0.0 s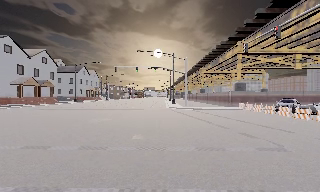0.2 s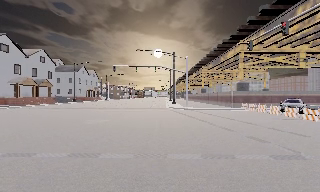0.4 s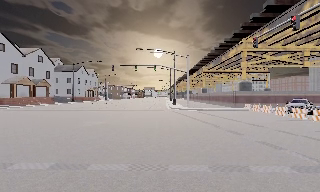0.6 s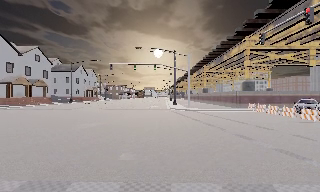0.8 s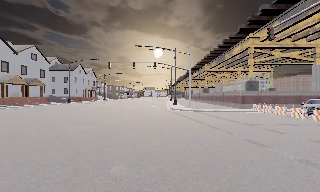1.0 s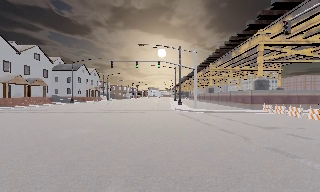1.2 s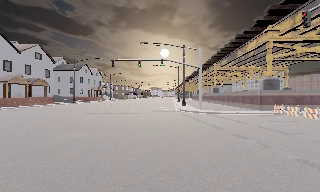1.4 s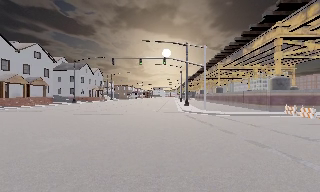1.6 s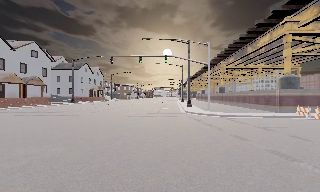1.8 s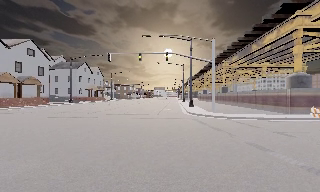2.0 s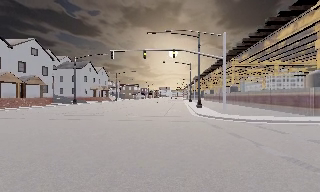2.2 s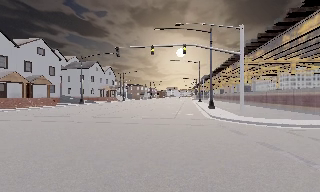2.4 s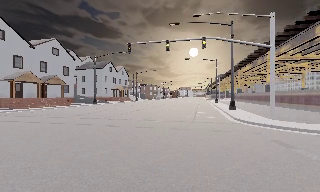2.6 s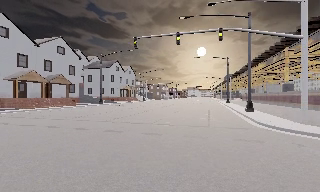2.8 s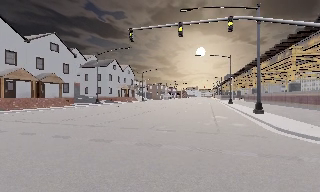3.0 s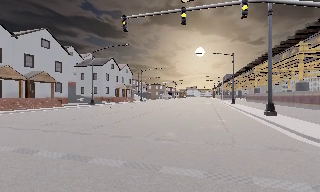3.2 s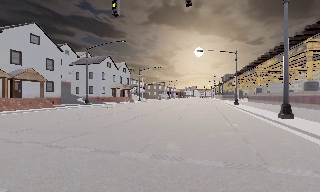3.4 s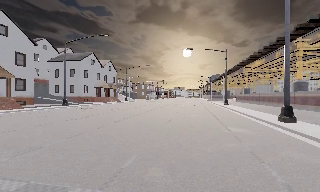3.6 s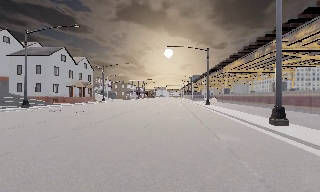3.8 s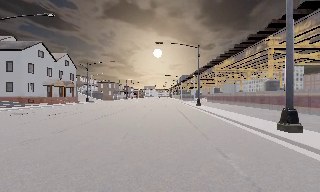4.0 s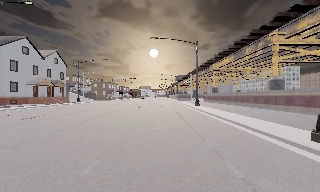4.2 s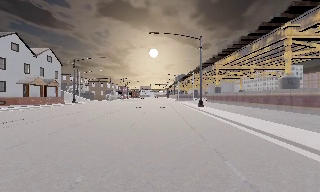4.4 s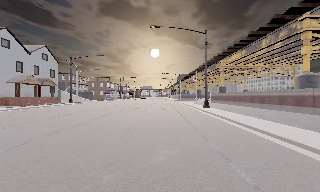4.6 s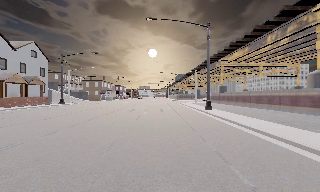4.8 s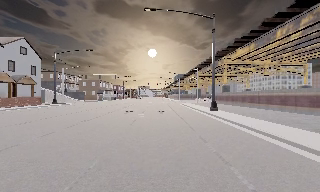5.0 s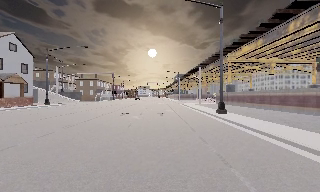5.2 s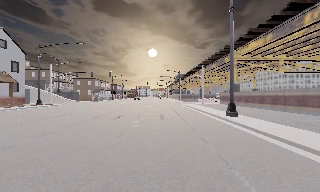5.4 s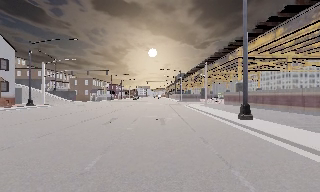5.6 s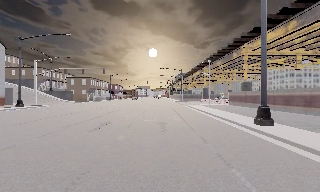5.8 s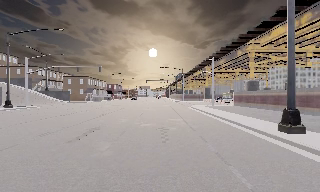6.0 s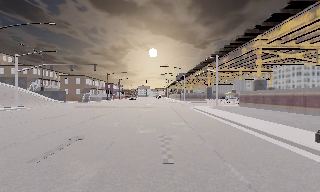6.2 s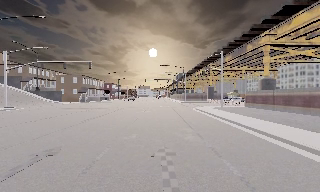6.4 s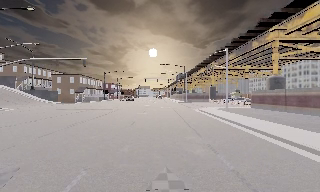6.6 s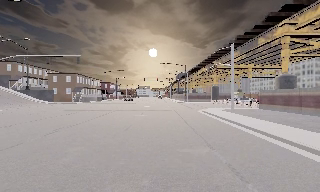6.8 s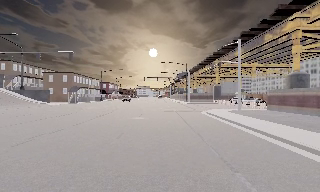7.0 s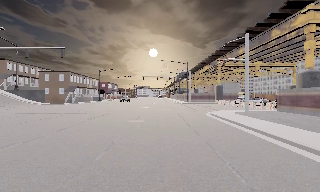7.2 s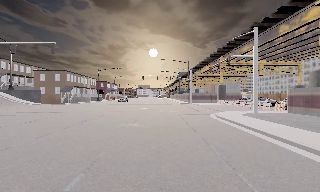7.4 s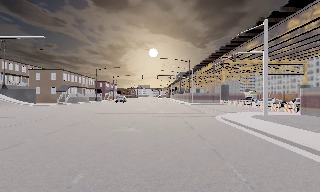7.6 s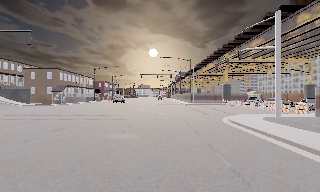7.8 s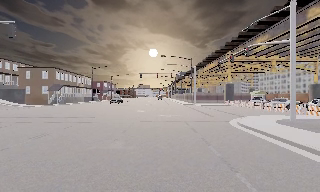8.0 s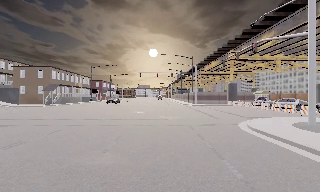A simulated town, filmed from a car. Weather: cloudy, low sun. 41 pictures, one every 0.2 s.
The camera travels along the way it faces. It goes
forward.
0.0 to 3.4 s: The camera swings to its left by about 10 degrees, and the scene slides to the right. It travels forward, about 20 m, so what stands in front looms larger. It gains speed.
3.4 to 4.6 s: The scene slides to the left, as the camera pans about 10 degrees to its right. It travels forward, about 13 m, so what stands in front looms larger.
4.6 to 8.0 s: The camera travels forward, about 30 m, so what stands in front looms larger.
The film runs forward here.
